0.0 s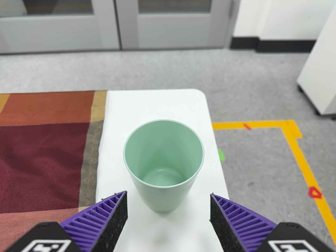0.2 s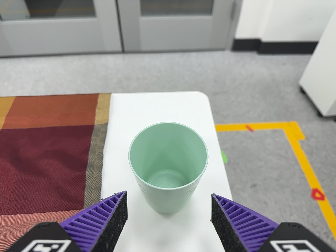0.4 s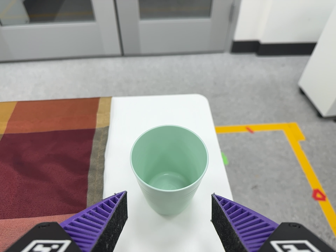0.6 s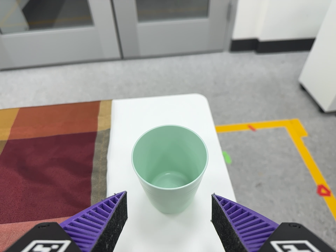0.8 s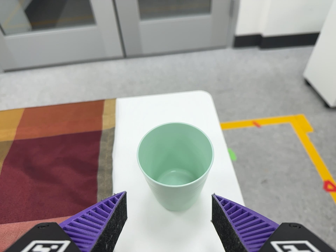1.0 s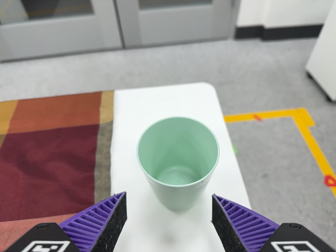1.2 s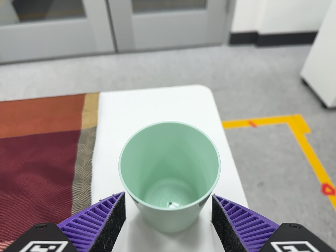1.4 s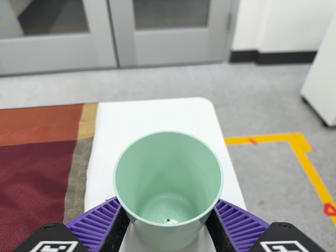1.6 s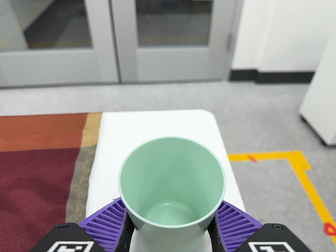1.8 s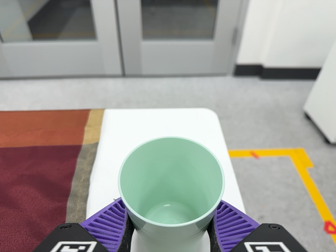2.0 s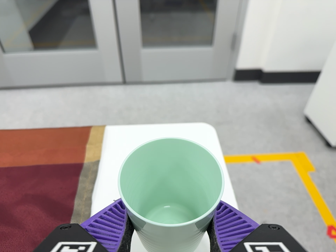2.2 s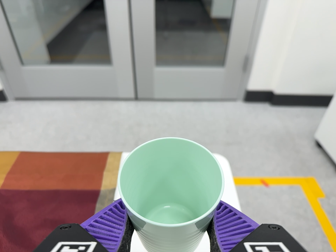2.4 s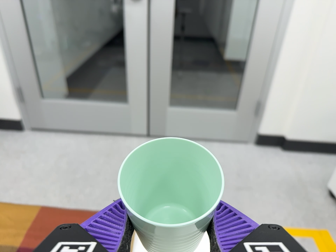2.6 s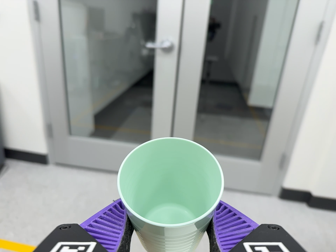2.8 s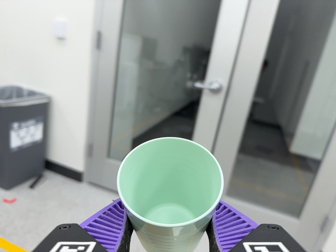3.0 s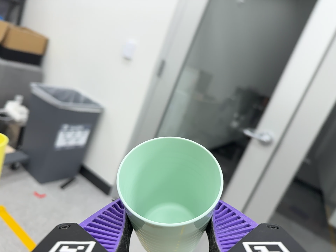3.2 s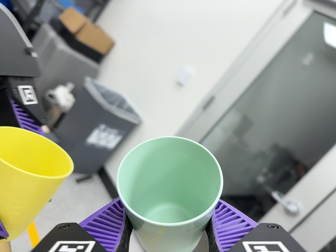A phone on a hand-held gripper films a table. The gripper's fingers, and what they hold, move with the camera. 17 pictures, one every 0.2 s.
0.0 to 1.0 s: The camera shifts only a little, or ends up much as it began.
1.0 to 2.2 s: The camera travels toward the top of its view, about 5 cm, so close, fixed things drift downward. Its aim tips toward the top of its view by about 10 degrees, and the scene shifts downward.
2.2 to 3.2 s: The camera pans to its left by about 30 degrees. It travels toward the top of its view and to its left, about 28 cm, so close, fixed things drift downward. Its aim tips toward the top of its view by about 35 degrees, and the scene shifts downward. It rolls about its line of sight by about 50 degrees, and the scene rotates clockwise.
The film runs backward here.
